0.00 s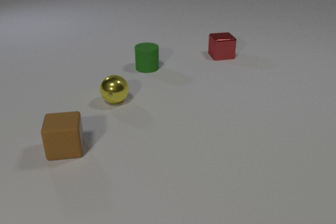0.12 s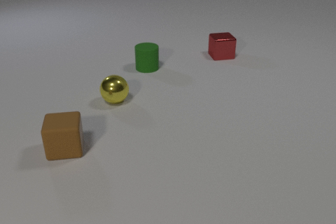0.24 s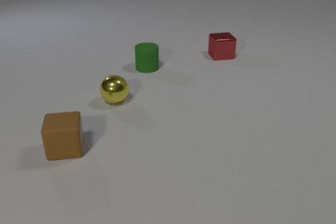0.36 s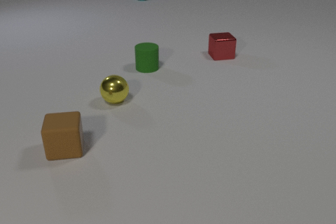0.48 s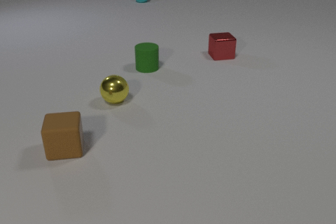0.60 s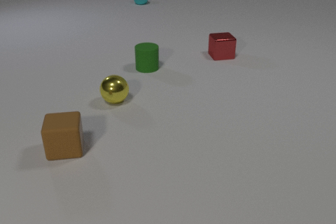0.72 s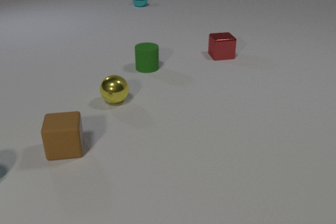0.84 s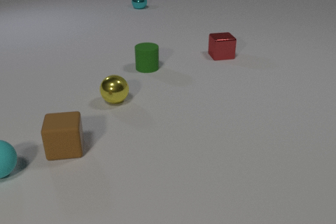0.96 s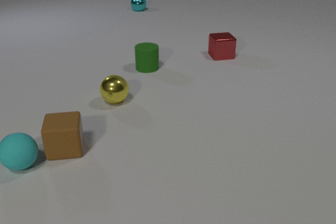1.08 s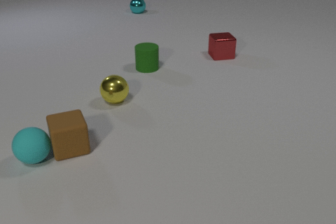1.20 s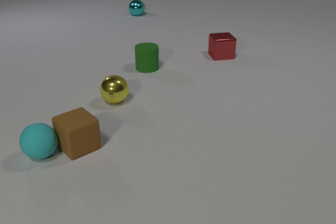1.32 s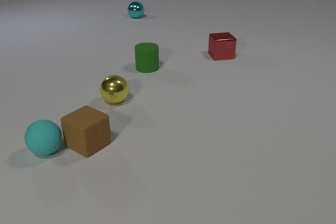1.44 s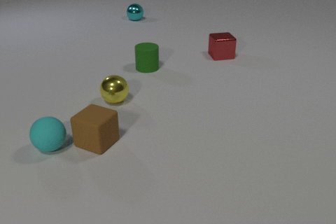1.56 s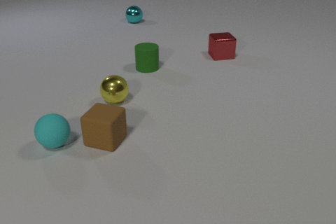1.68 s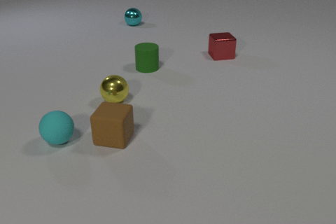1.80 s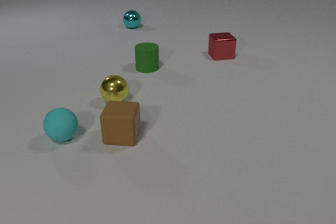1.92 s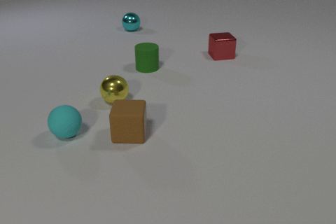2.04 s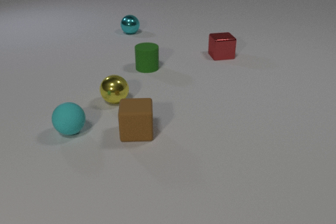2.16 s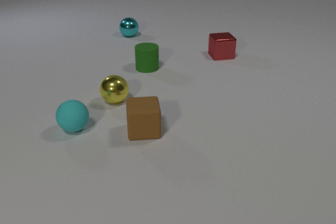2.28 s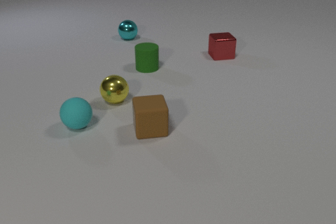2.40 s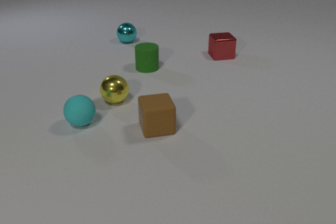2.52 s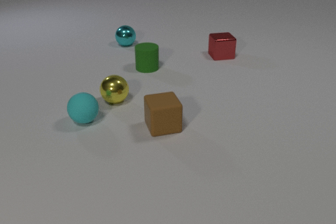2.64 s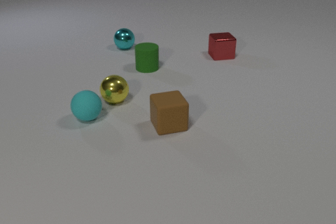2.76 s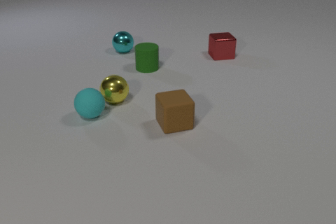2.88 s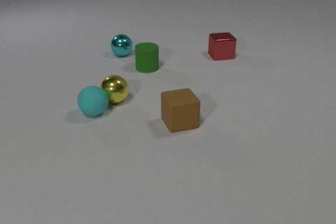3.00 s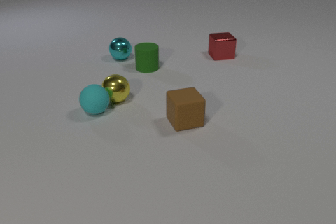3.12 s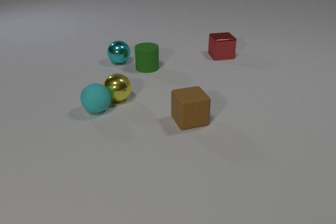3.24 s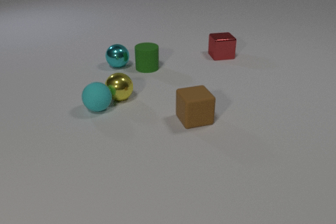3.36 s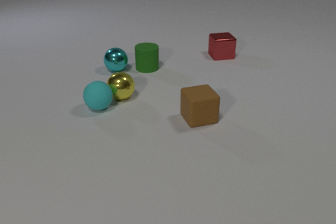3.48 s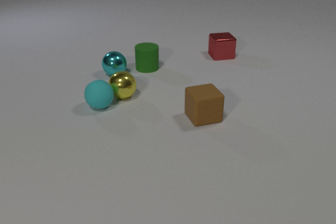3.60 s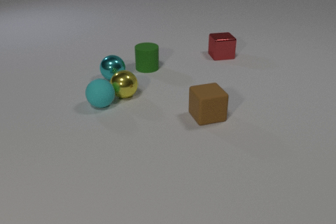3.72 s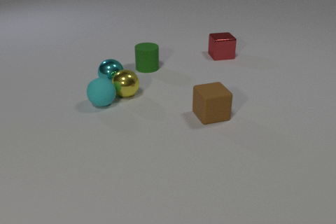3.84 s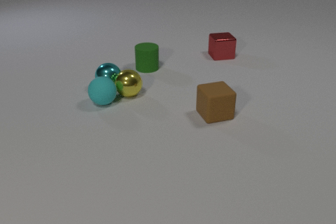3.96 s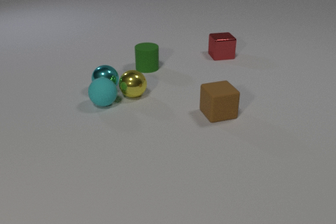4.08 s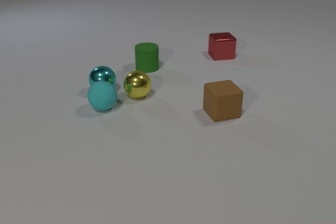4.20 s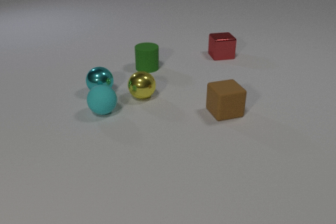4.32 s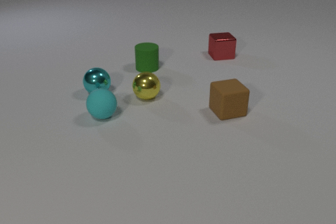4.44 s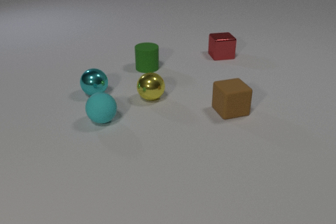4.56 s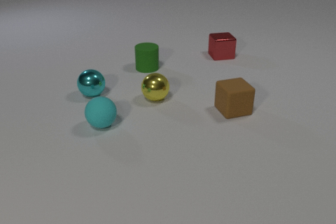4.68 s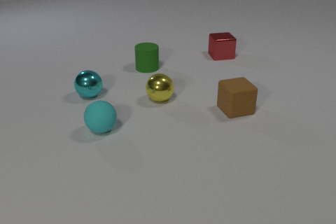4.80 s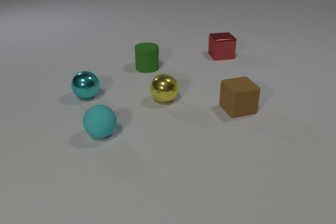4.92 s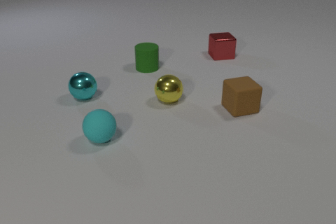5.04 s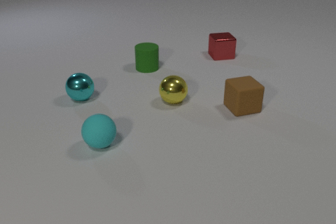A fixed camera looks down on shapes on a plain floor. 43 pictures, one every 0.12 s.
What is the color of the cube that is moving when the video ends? brown.
What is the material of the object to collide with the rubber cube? rubber.
How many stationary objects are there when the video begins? 4.
0.00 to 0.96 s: The cyan rubber sphere comes in at the left edge, rolls to the right. The cyan metal sphere comes in at the top edge, rolls toward the camera.
0.96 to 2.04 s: The cyan rubber sphere rolls to the right and away from the camera. The brown rubber cube slides to the right, spins counterclockwise seen from above by about 90 degrees, its near face sliding to the right. The cyan metal sphere rolls toward the camera. The cyan rubber sphere and the brown rubber cube collide.
2.04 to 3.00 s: The cyan rubber sphere rolls away from the camera and to the right. The brown rubber cube slides to the right and away from the camera. The cyan metal sphere rolls toward the camera. The cyan rubber sphere and the yellow metal sphere collide.
3.00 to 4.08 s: The cyan rubber sphere rolls to the right and away from the camera. The brown rubber cube slides to the right and away from the camera. The yellow metal sphere rolls to the right. The cyan metal sphere rolls toward the camera. The yellow metal sphere and the cyan metal sphere collide. The cyan rubber sphere and the cyan metal sphere collide.
4.08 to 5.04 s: The cyan rubber sphere rolls toward the camera. The brown rubber cube slides to the right and away from the camera. The yellow metal sphere rolls to the right. The cyan metal sphere rolls to the left and toward the camera.
